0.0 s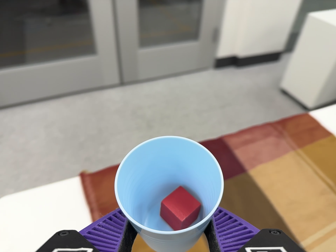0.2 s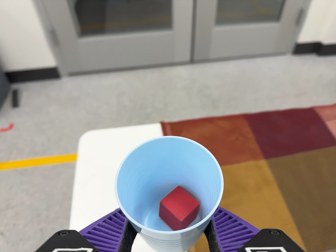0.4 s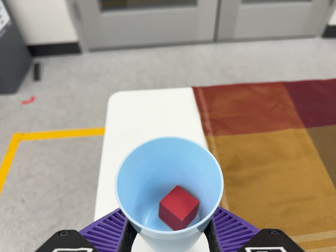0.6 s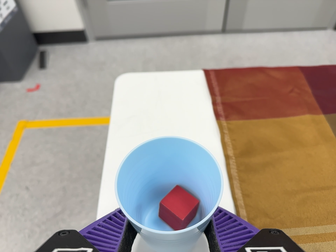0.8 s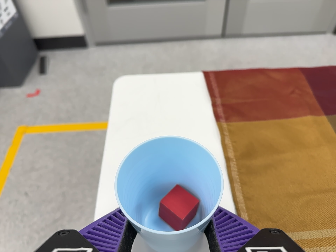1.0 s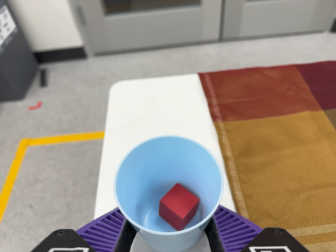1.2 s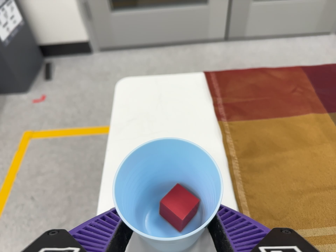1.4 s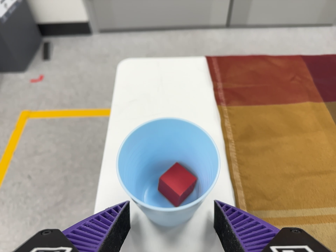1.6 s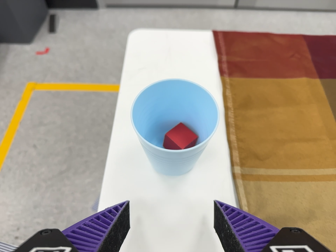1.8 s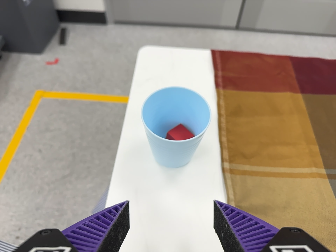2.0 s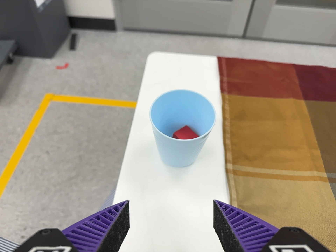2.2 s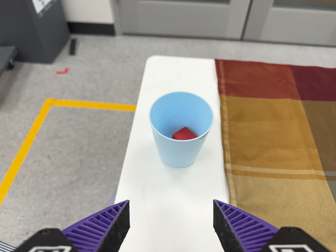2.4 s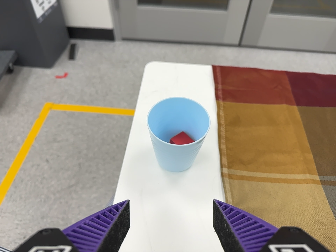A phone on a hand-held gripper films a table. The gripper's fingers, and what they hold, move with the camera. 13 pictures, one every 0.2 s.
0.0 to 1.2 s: The camera pans to its left by about 20 degrees. It travels toward the bottom of its view, to its left and forward, about 14 cm, so close, fixed things drift upward. It rolls about its line of sight by about 10 degrees, and the scene rotates clockwise.
1.2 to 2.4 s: The camera travels backward and toward the bottom of its view, about 12 cm, so what stands in front gets smaller. It rolls about its line of sight by about 10 degrees, and the scene rotates clockwise.
The film runs forward here.
